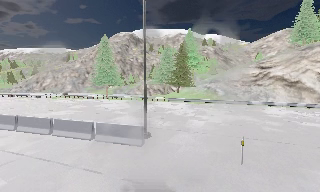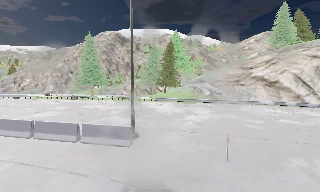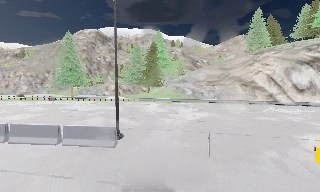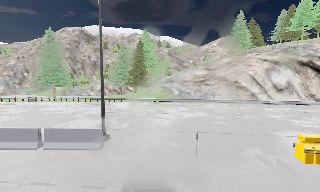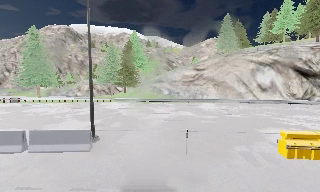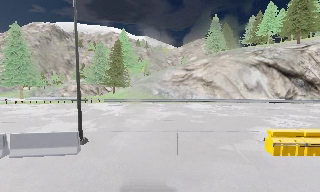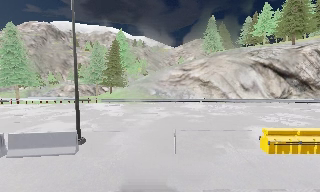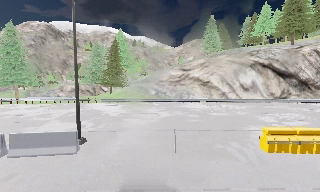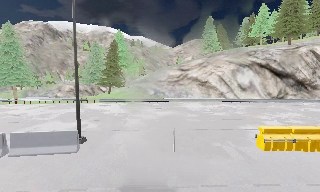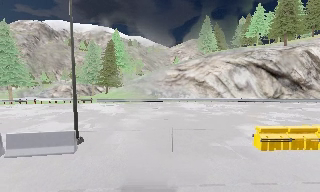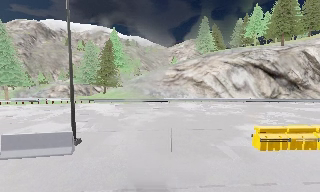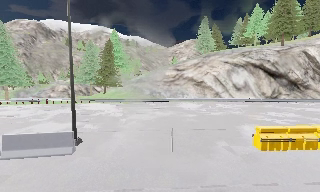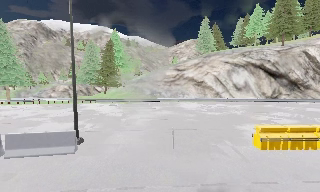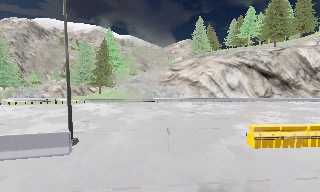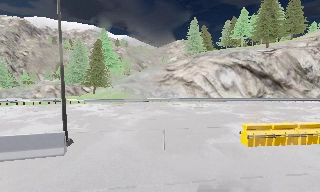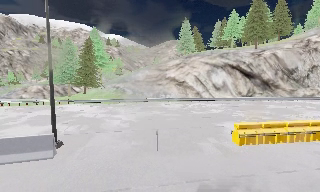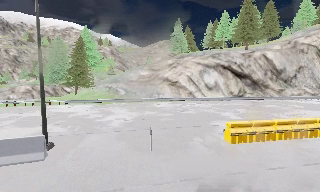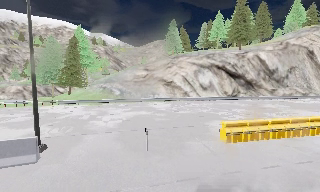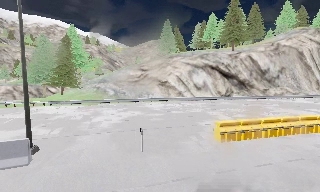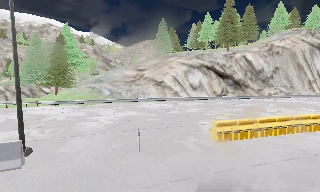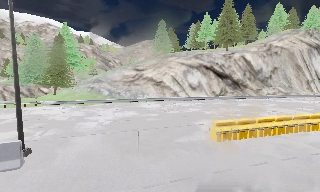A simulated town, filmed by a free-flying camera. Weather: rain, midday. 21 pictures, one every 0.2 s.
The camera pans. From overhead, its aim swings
clockwise.
The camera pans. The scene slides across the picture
to the left.
0.0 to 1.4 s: The camera pans to its right, which is clockwise from overhead, by about 25 degrees.
1.4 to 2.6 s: The camera shifts only a little, or ends up much as it began.
2.6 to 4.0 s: The scene slides to the left, as the camera pans about 15 degrees to its right.
The film runs backward here.
